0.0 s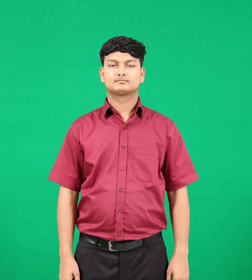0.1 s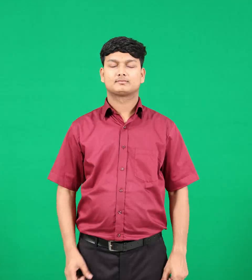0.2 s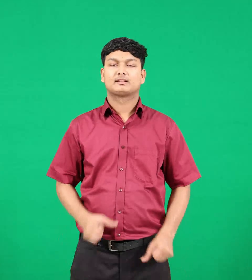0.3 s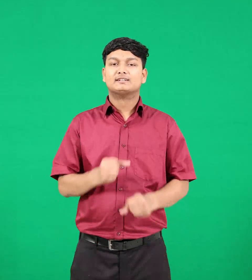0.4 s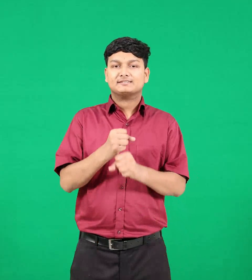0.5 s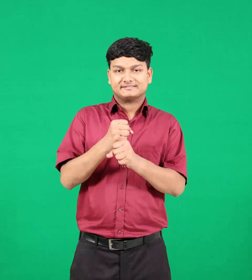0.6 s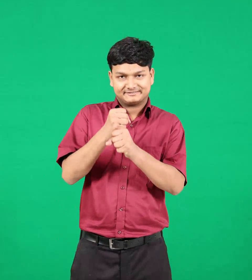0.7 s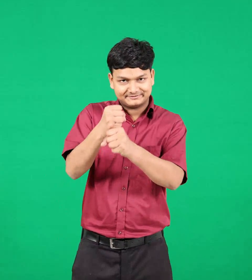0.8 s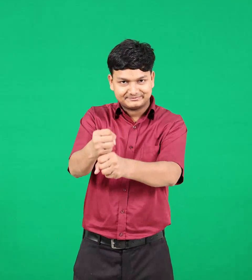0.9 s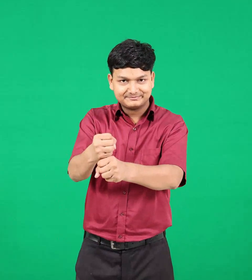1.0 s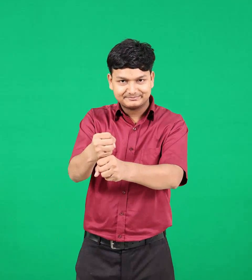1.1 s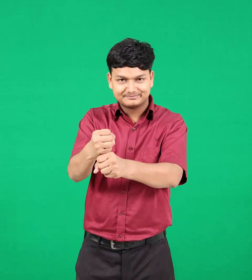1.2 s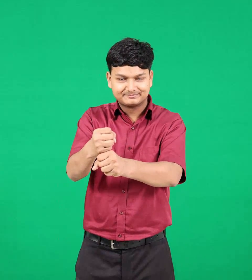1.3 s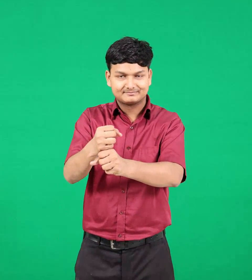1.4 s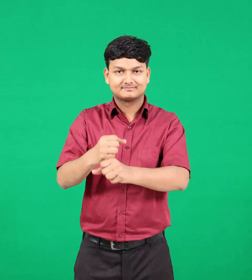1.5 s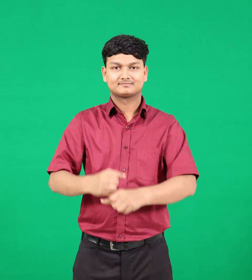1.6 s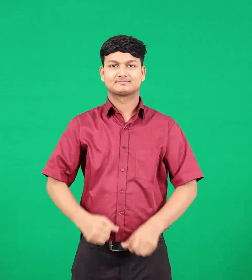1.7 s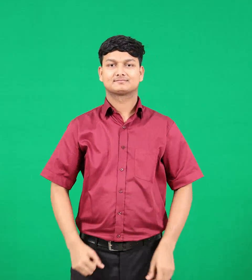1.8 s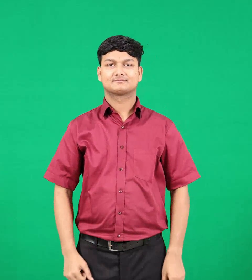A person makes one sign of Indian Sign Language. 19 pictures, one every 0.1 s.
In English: gift
